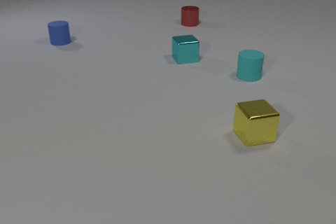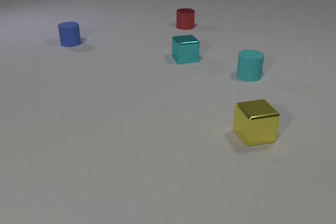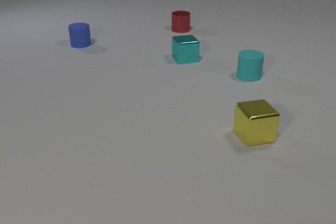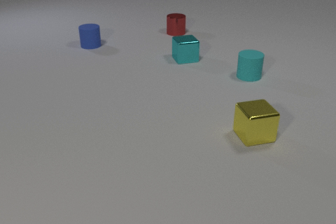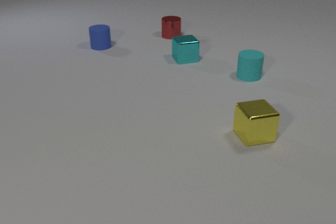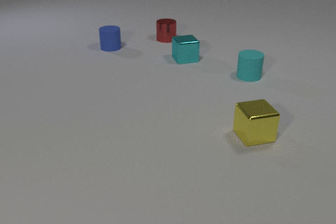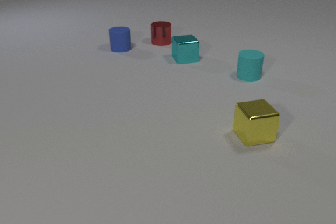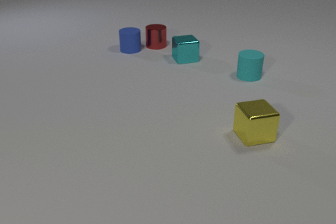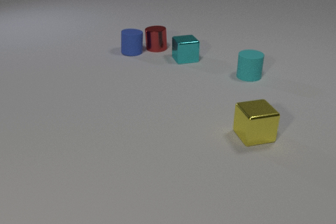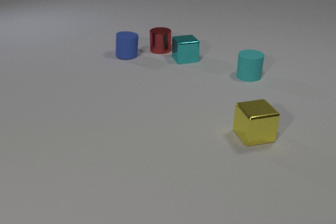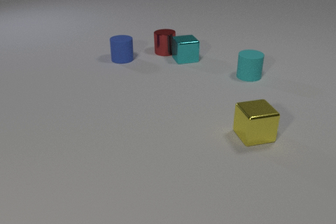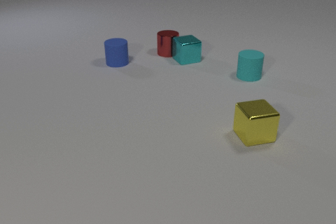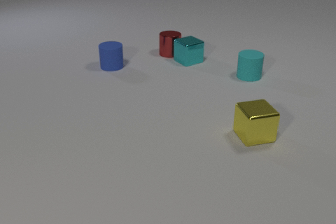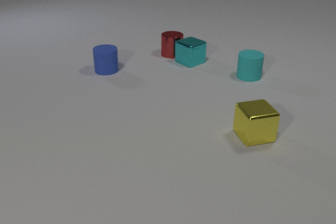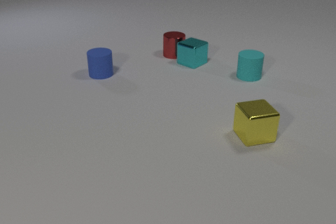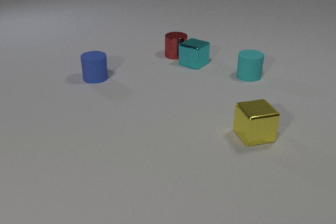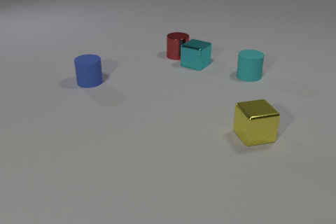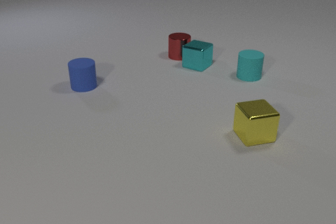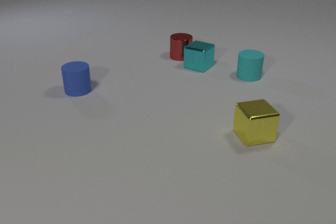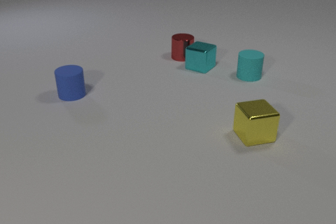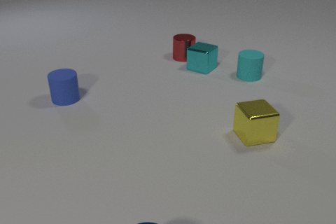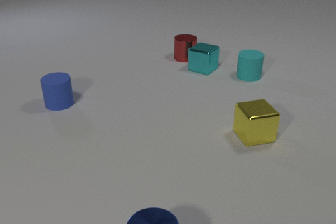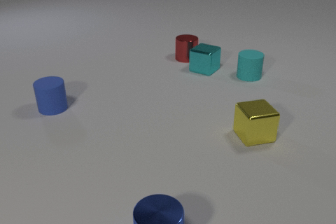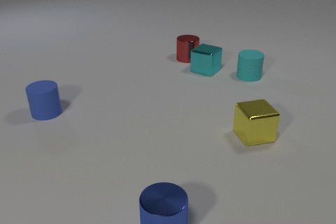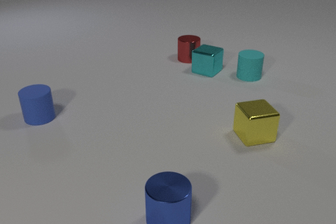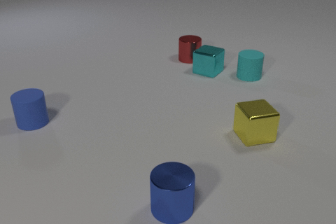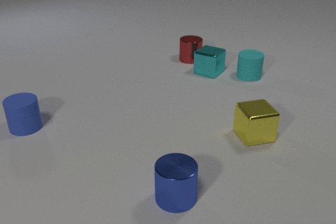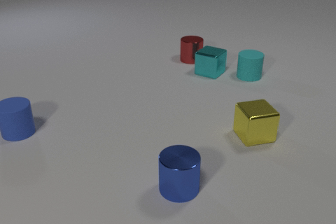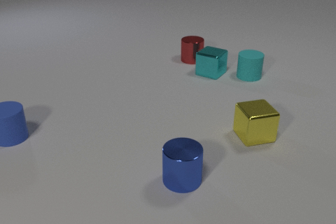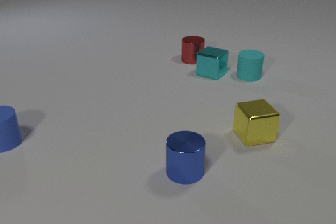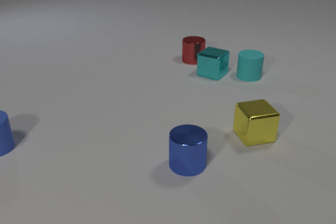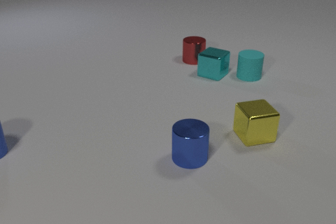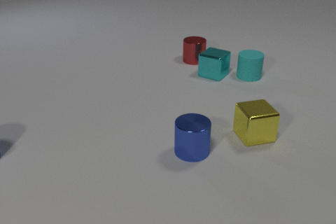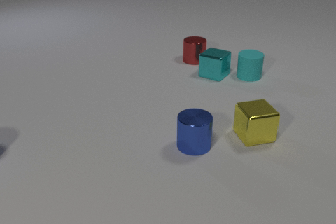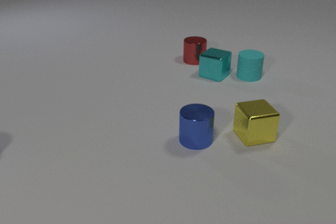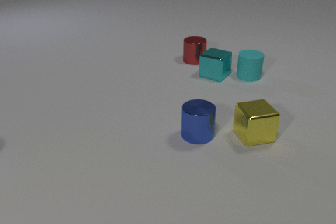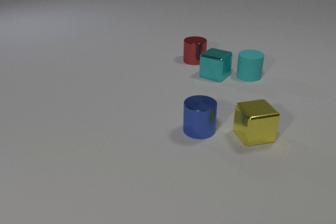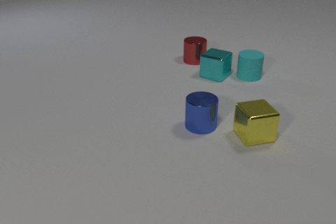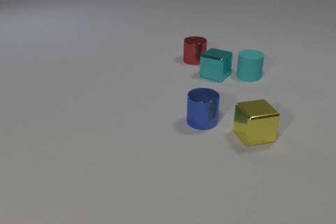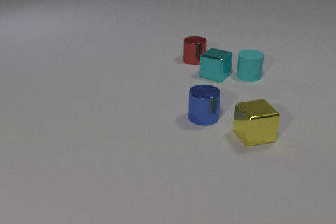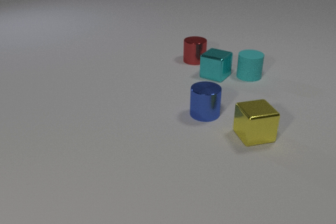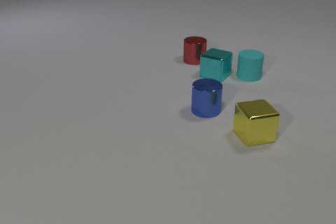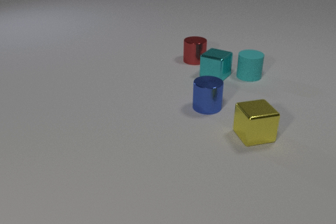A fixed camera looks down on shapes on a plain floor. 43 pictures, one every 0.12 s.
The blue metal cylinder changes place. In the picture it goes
away from the camera.
The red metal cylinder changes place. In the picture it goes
toward the camera.
0.00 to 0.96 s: The blue rubber cylinder slides to the right and toward the camera. The red metal cylinder slides toward the camera and to the left. The blue rubber cylinder and the red metal cylinder collide.
0.96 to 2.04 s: The blue rubber cylinder slides toward the camera and to the left. The red metal cylinder slides to the right and toward the camera. The cyan metal cube slides toward the camera and to the right, spins so that its near face slides to the right, counterclockwise seen from above. The red metal cylinder and the cyan metal cube collide.
2.04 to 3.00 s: The blue rubber cylinder slides toward the camera and to the left. The red metal cylinder slides to the right and toward the camera. The cyan metal cube slides toward the camera and to the right. The blue metal cylinder comes in at the bottom edge, slides away from the camera.
3.00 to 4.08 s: The blue rubber cylinder slides to the left and toward the camera, leaves at the left edge. The red metal cylinder slides to the right. The cyan metal cube slides toward the camera and to the right. The blue metal cylinder slides away from the camera.
4.08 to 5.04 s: The blue metal cylinder slides away from the camera.
What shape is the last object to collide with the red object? cube.
Are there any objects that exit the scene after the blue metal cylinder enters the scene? yes.
How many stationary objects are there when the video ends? 4.
